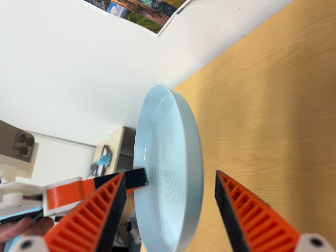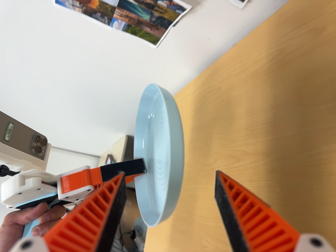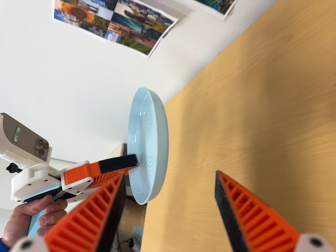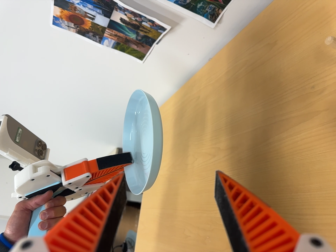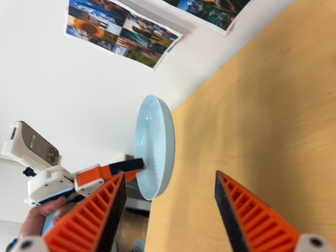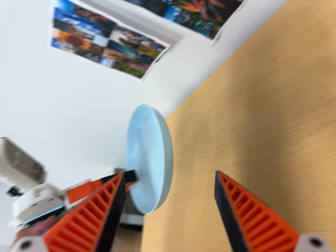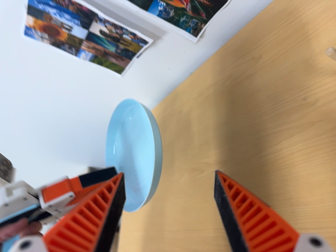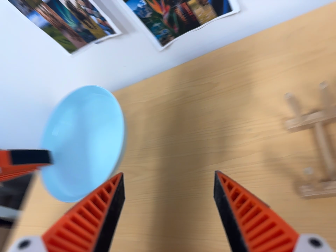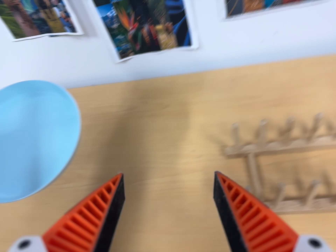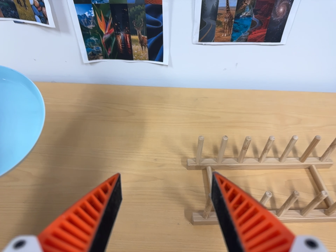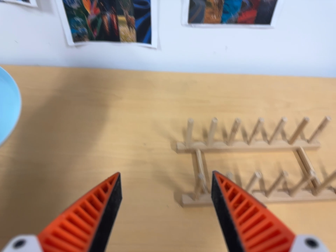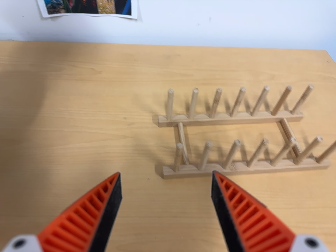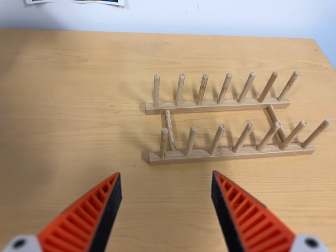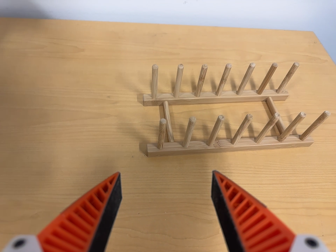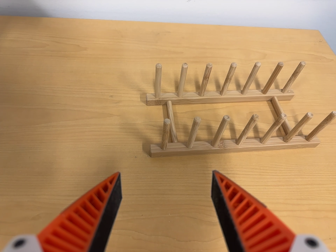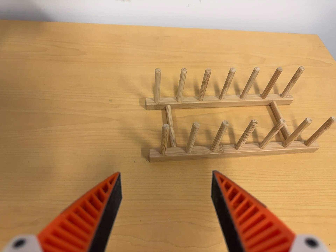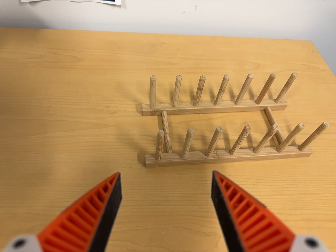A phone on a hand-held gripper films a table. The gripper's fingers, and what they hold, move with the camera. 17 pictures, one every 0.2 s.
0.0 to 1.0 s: The camera travels backward and toward the bottom of its view, about 12 cm, so what stands in front gets smaller. Its aim tips toward the top of its view by about 10 degrees.
1.0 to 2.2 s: The camera swings to its right by about 60 degrees, and the scene slides to the left. It travels to its left and toward the bottom of its view, about 18 cm. It rolls about its line of sight by about 35 degrees, and the scene rotates clockwise.
2.2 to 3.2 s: The camera shifts only a little, or ends up much as it began.
The film runs backward here.
